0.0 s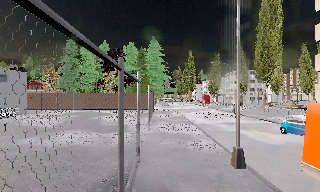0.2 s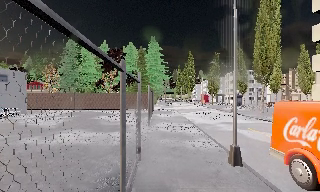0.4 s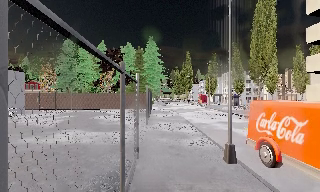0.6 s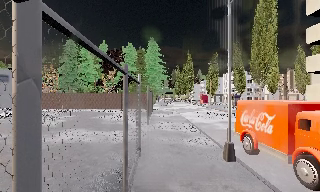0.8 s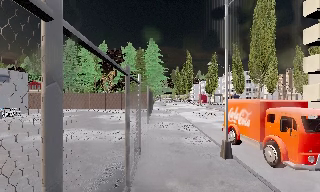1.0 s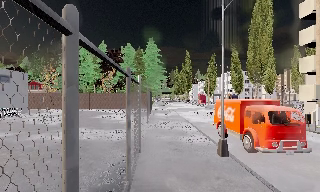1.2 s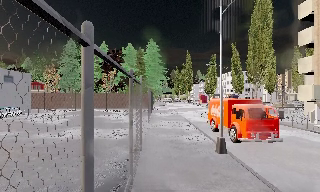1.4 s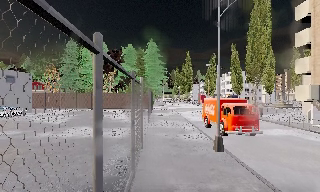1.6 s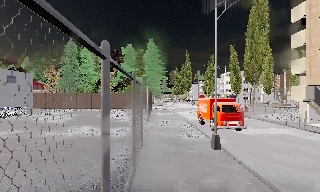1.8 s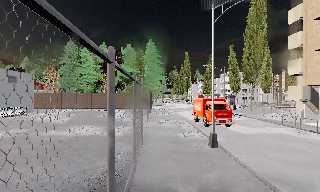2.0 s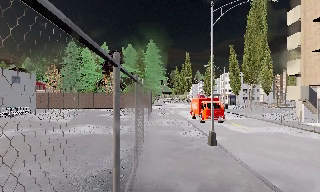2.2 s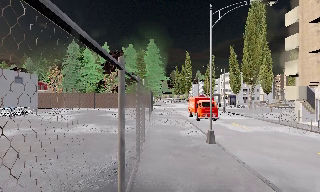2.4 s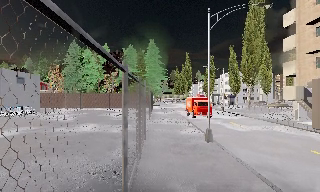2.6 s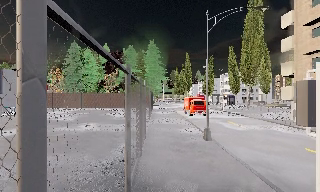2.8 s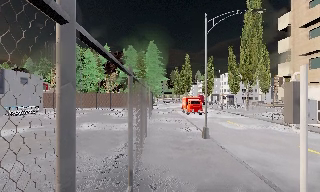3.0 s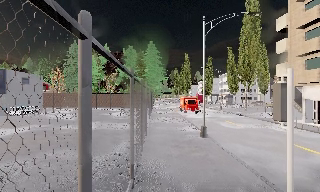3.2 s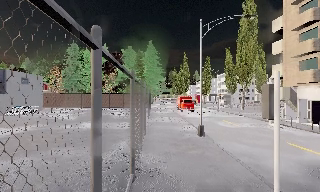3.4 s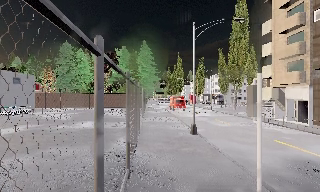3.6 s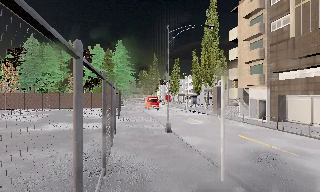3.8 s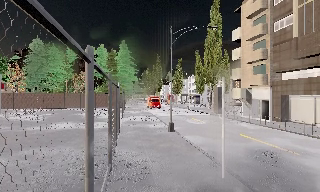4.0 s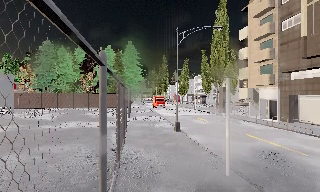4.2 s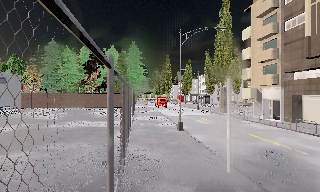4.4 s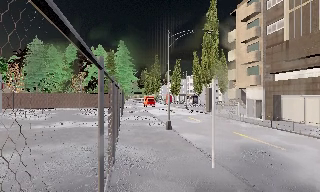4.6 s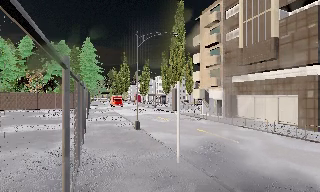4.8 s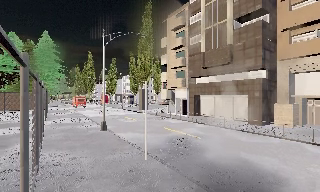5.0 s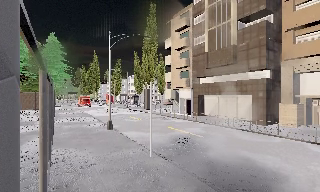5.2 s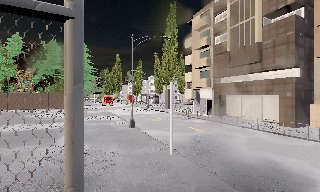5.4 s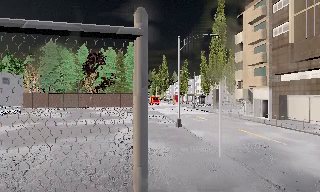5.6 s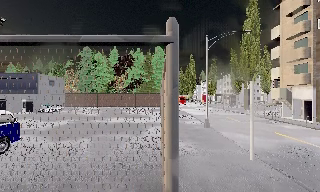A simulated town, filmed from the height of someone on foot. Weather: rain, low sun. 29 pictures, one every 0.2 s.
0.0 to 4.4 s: The camera swings to its right by about 10 degrees, and the scene slides to the left. It travels backward, about 6 m, so what stands in front gets smaller.
4.4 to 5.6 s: The camera swings to its left by about 10 degrees, and the scene slides to the right. It travels backward, about 1.5 m, so what stands in front gets smaller.
The film runs backward here.
